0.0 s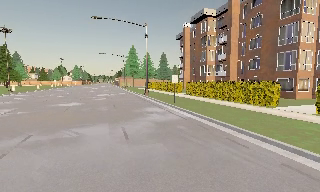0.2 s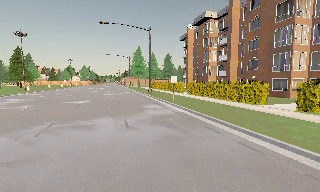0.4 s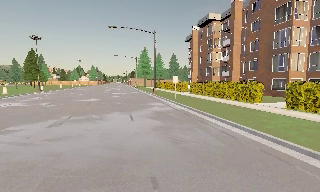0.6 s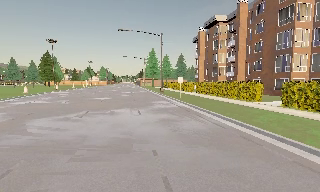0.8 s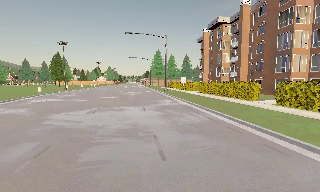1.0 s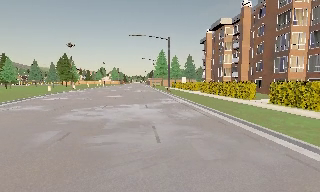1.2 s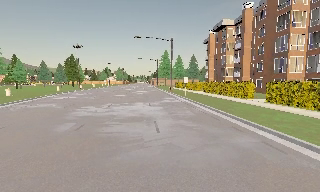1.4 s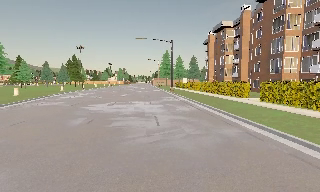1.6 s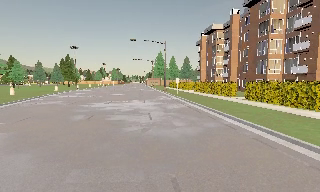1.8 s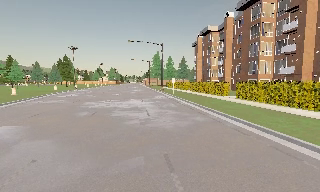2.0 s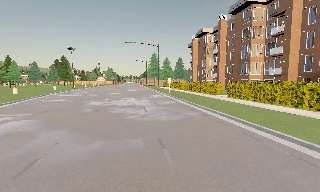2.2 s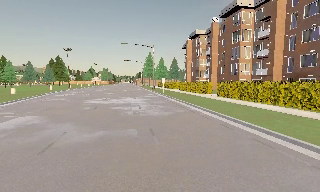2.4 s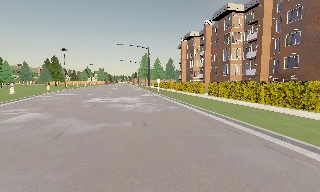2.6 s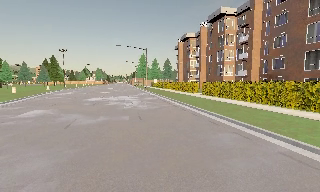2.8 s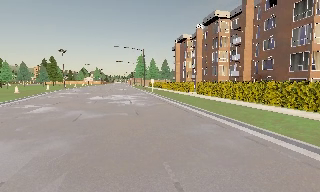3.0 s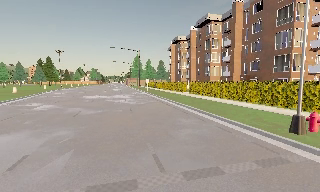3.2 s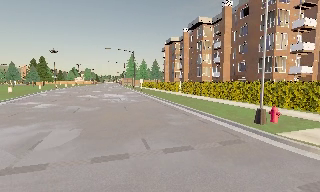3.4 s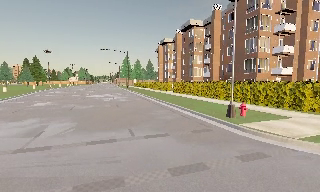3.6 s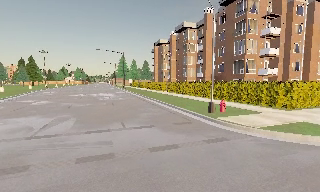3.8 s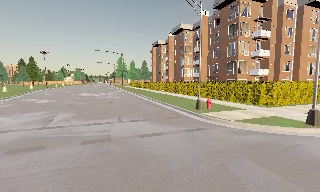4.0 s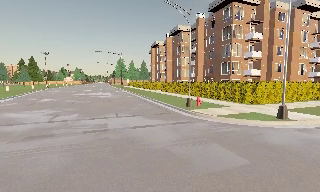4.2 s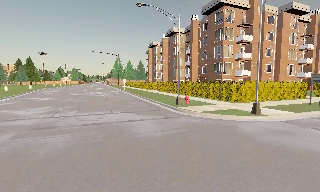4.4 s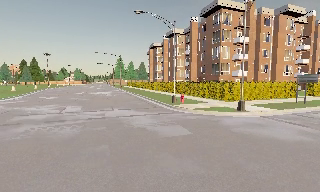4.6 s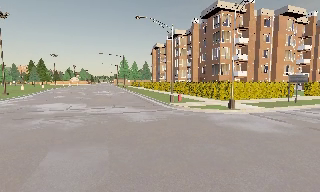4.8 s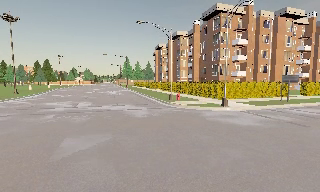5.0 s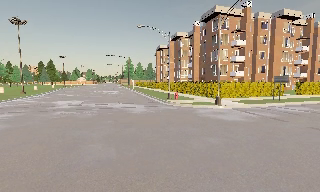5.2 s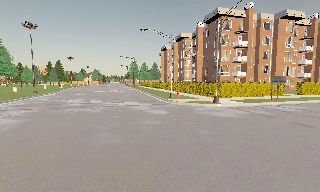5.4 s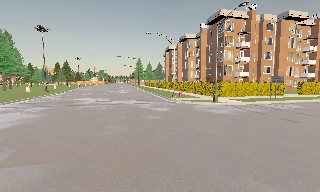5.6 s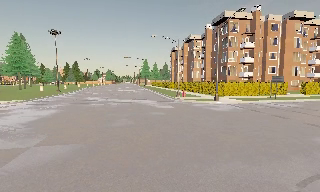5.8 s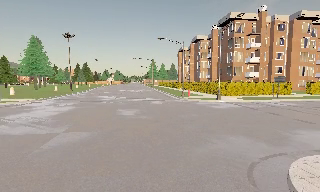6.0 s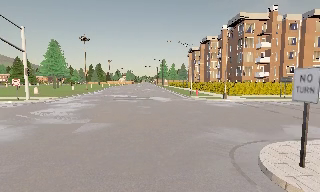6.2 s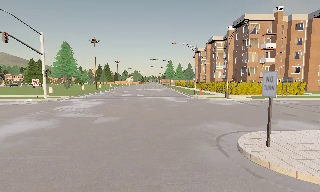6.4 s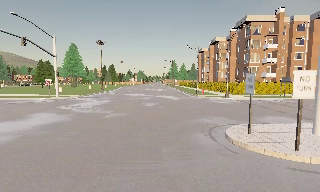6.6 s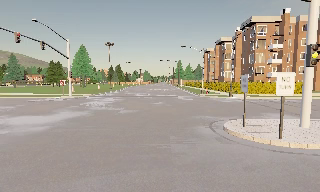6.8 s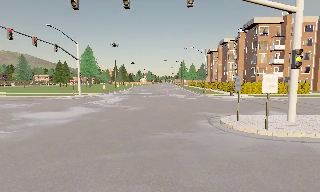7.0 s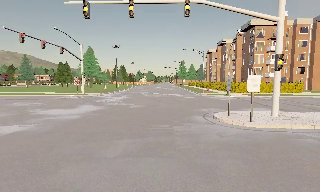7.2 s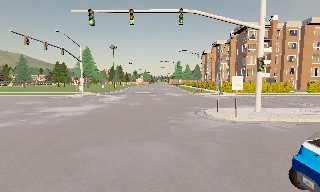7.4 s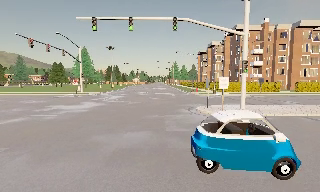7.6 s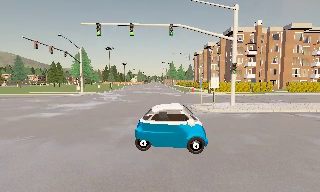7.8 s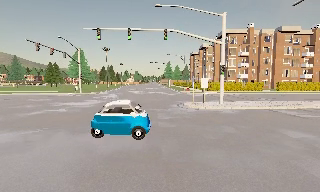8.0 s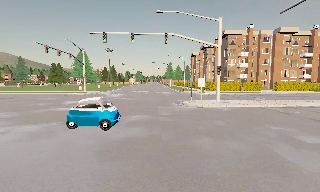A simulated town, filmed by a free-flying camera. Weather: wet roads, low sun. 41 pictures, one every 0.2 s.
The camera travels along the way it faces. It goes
backward.
0.0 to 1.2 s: The camera pans to its left, which is counterclockwise from overhead, by about 15 degrees. It travels backward, about 8 m, so what stands in front gets smaller.
1.2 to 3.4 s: The camera swings to its right by about 15 degrees, and the scene slides to the left. It travels backward, about 14 m, so what stands in front gets smaller.
3.4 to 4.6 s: The camera travels backward and to its right, about 8 m, so what stands in front gets smaller.
4.6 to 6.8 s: The camera pans to its left, which is counterclockwise from overhead, by about 20 degrees. It travels backward, about 13 m, so what stands in front gets smaller.
6.8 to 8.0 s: The camera travels backward, about 7 m, so what stands in front gets smaller.
The film runs backward here.
